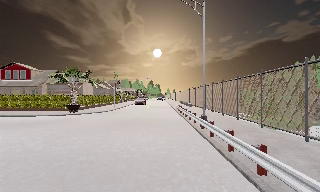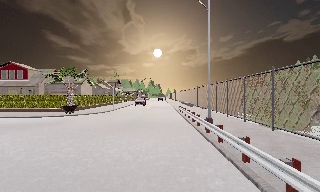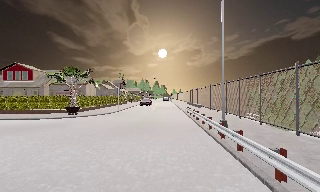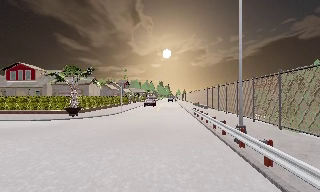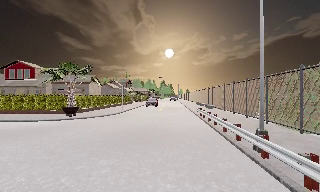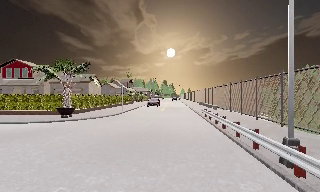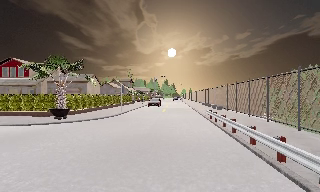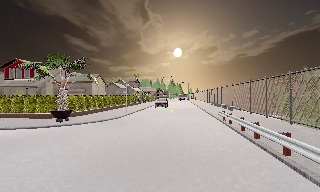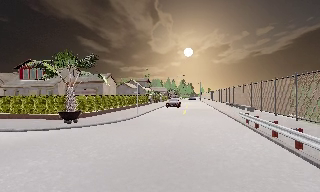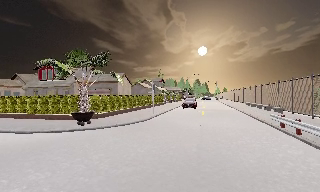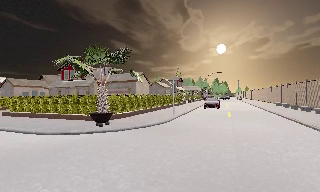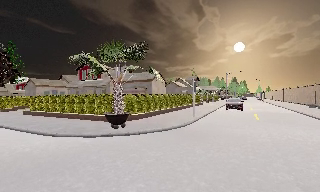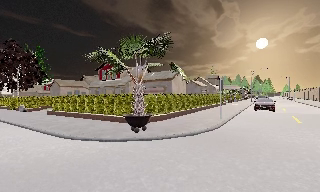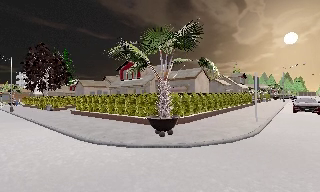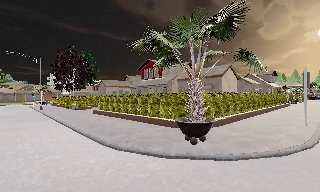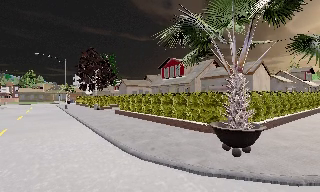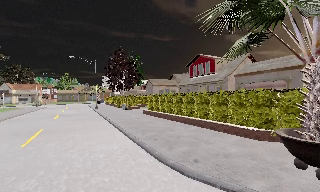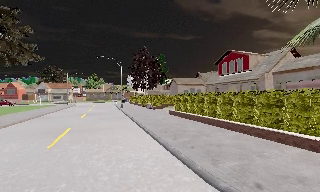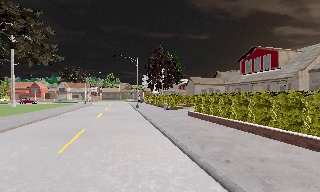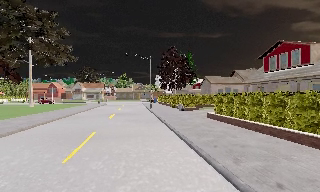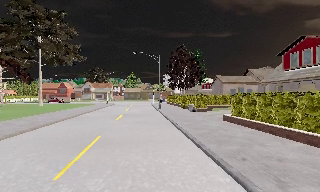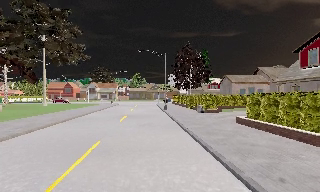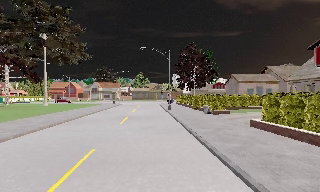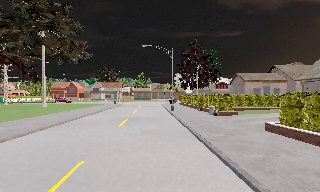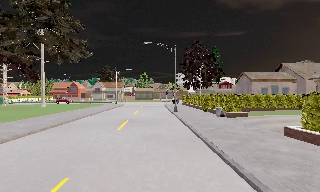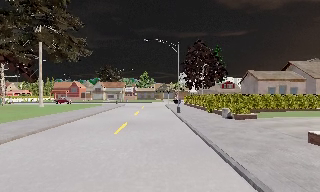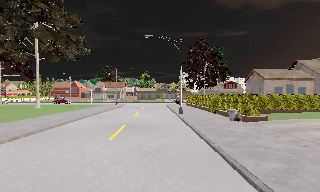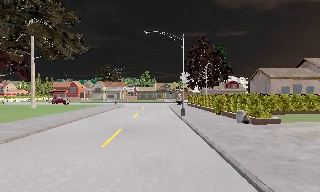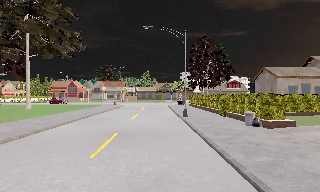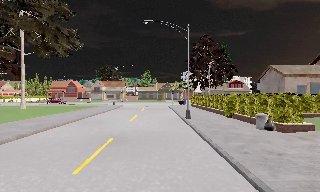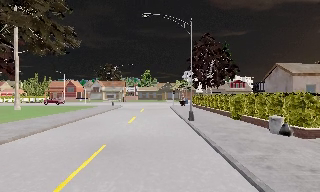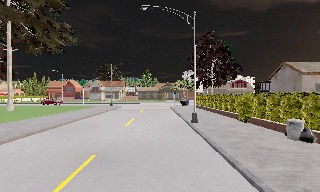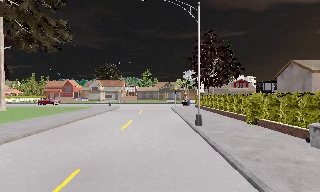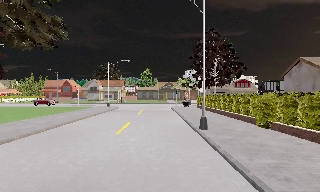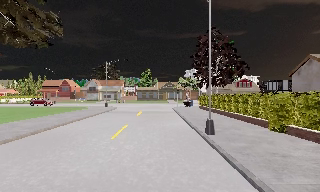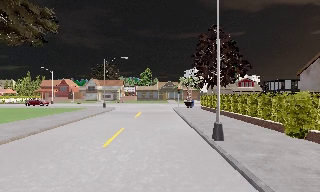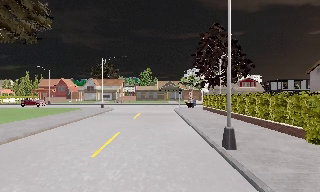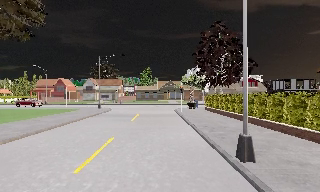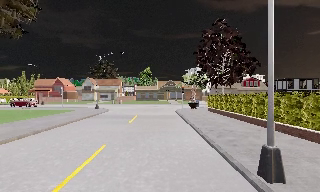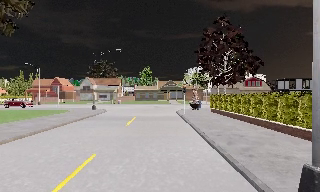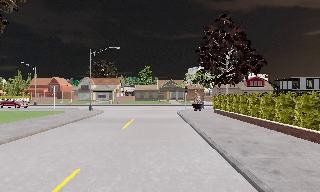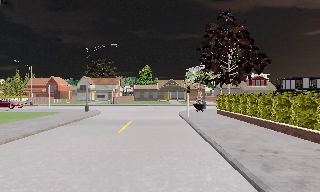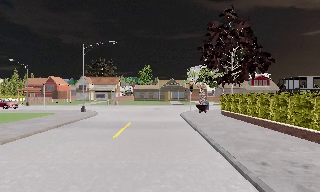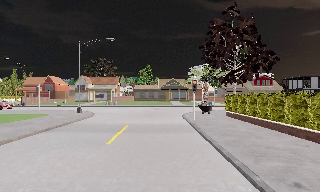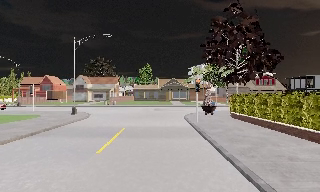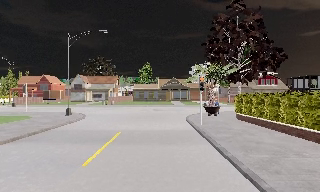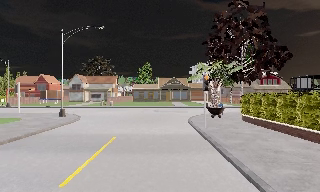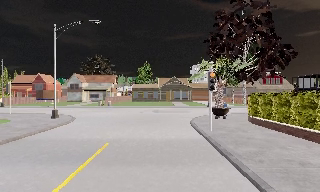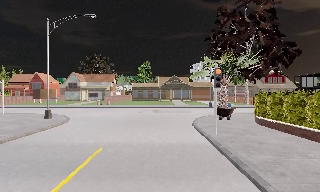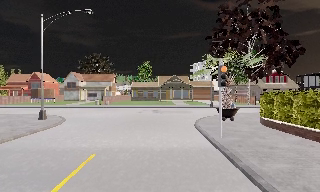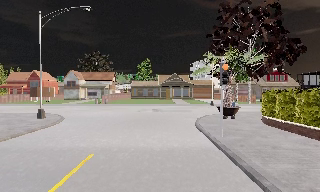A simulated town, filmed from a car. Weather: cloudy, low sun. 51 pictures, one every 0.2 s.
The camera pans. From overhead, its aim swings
counterclockwise.
The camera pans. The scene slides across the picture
to the right.
0.0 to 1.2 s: The camera travels forward, about 6 m, so what stands in front looms larger.
1.2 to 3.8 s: The scene slides to the right, as the camera pans about 75 degrees to its left. It travels forward, about 14 m.
3.8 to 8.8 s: The camera travels forward, about 25 m, so what stands in front looms larger.
8.8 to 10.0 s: The camera travels forward, about 4.5 m, so what stands in front looms larger. It loses speed.
The film runs forward here.
